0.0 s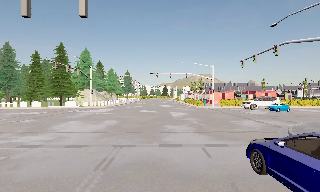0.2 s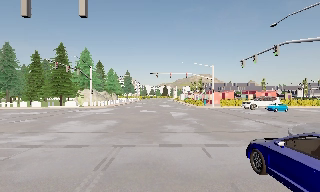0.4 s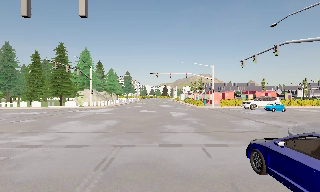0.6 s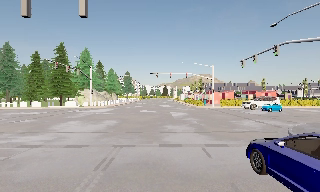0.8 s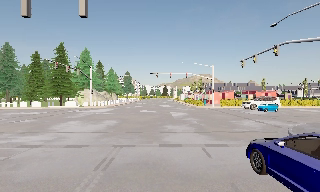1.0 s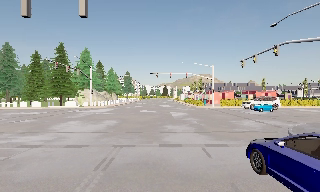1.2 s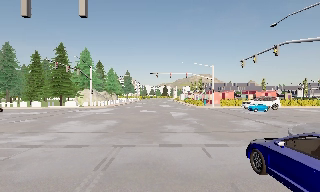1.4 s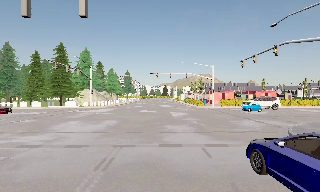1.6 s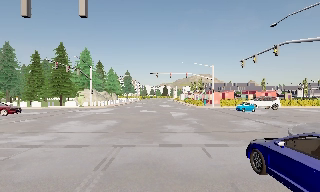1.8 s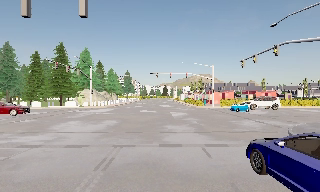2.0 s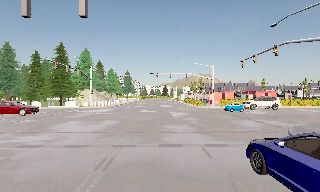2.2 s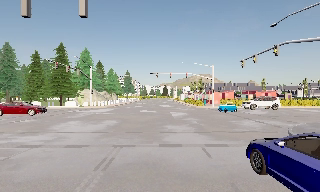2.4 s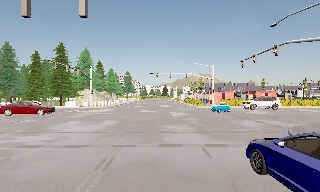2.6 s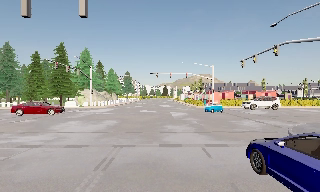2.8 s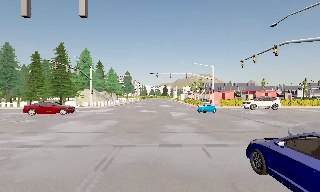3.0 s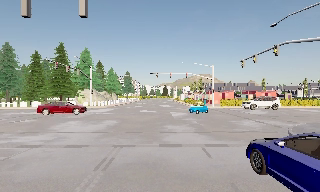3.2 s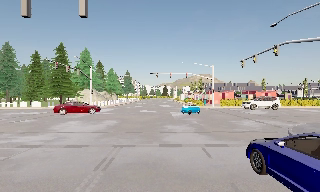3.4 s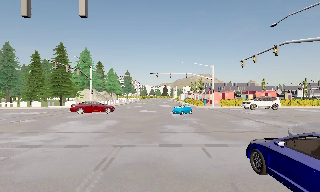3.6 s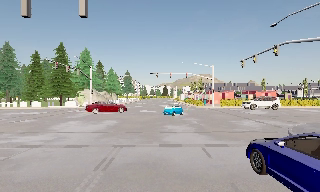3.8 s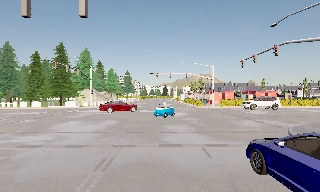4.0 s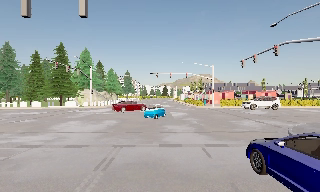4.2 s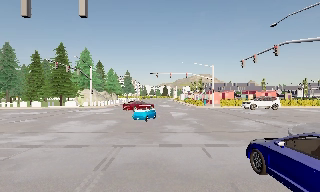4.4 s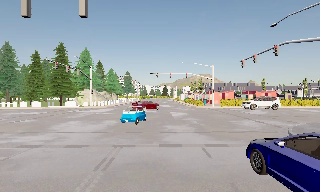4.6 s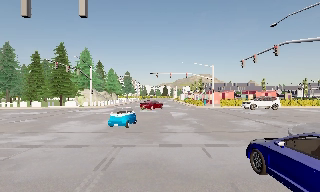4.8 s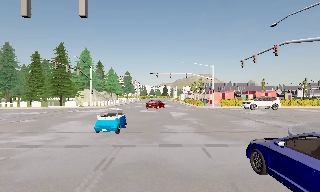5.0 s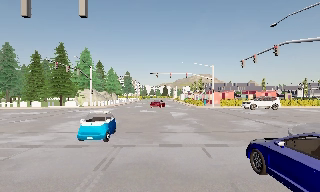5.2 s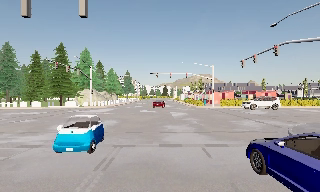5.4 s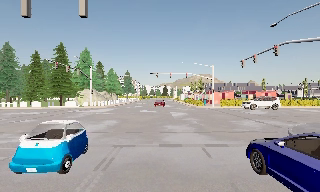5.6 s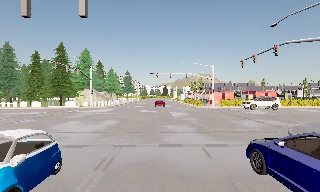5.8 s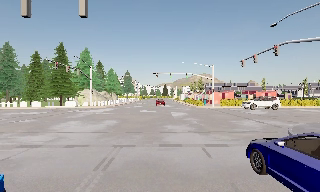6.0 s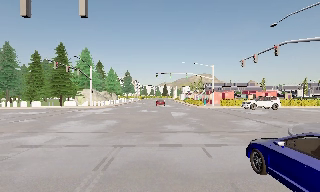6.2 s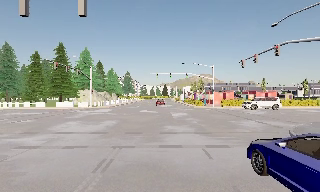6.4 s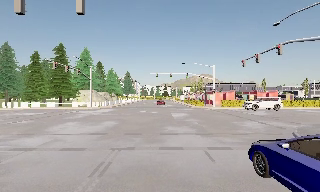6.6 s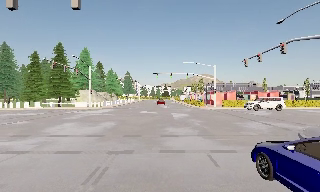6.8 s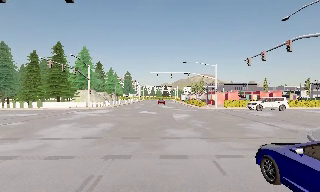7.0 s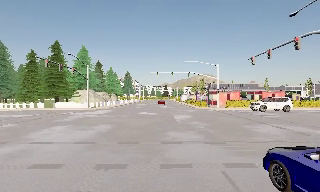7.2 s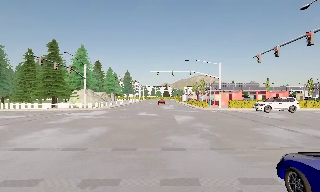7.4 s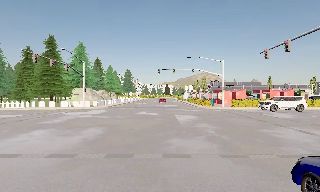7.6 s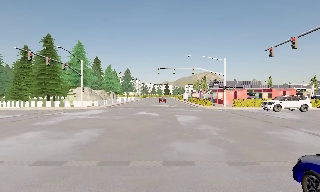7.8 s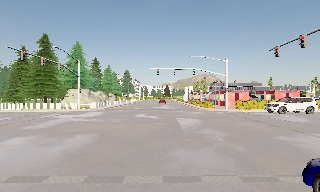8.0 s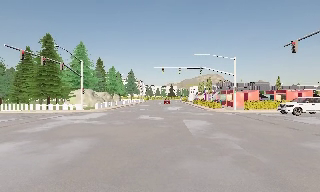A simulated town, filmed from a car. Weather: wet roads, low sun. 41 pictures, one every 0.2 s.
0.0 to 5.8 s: The camera keeps its place and its aim.
5.8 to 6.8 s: The camera travels forward, about 1 m, so what stands in front looms larger. It gains speed.
6.8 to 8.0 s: The camera travels forward, about 5 m, so what stands in front looms larger.
The film runs forward here.
